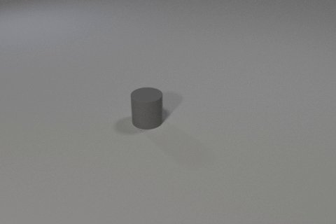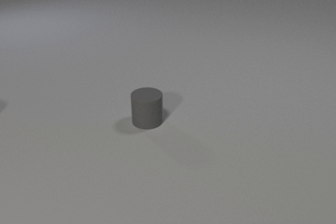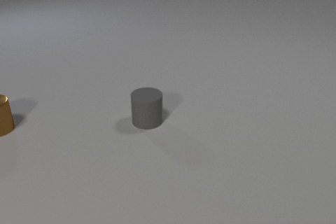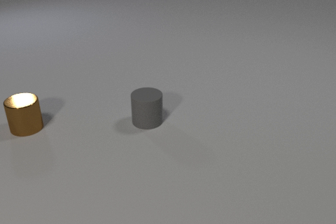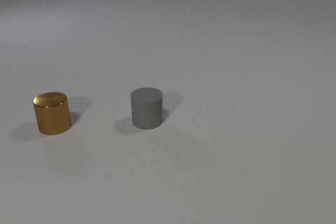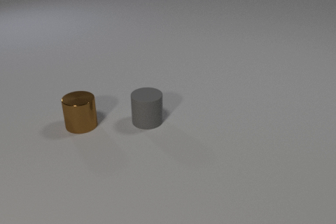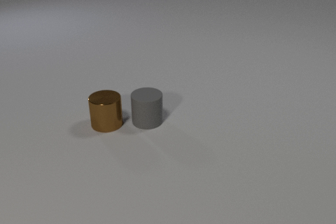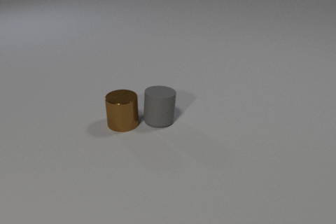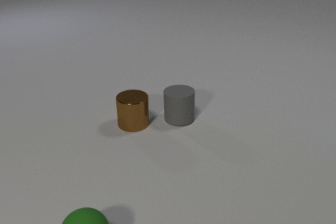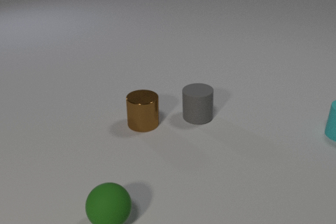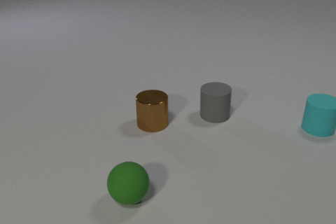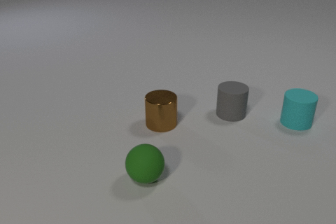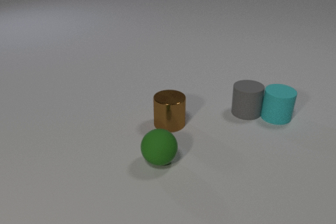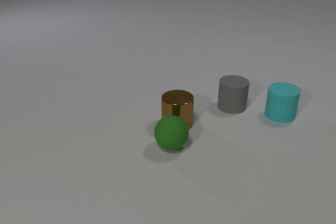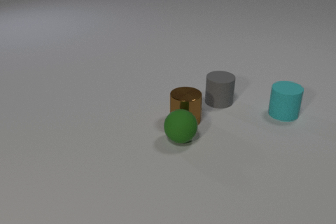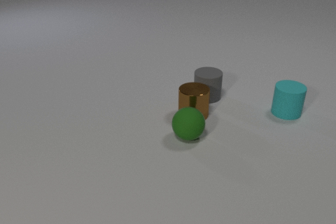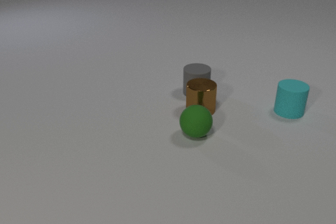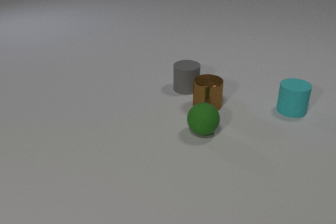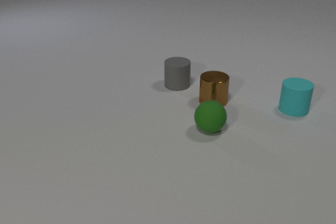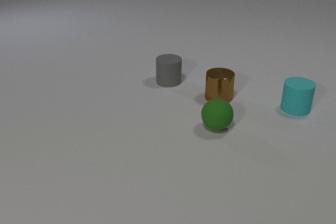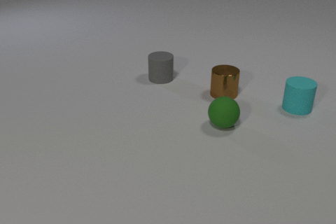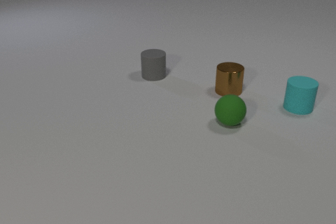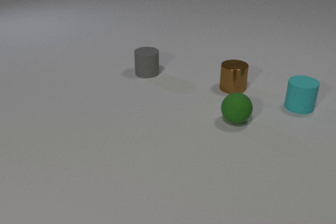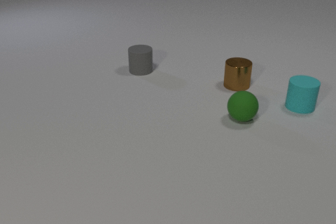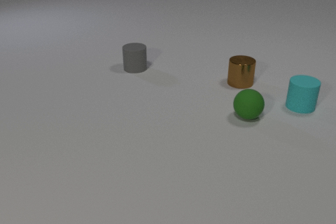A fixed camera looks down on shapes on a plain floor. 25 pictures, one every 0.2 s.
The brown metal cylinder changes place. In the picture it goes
to the right.
The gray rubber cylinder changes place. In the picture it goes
away from the camera.
0.0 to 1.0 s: The brown metal cylinder comes in at the left edge, slides to the right.
1.0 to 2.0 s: The brown metal cylinder slides to the right. The gray rubber cylinder slides to the right. The green rubber sphere comes in at the bottom edge, rolls away from the camera and to the right. The cyan rubber cylinder comes in at the right edge, slides to the left. The brown metal cylinder and the gray rubber cylinder collide.
2.0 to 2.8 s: The brown metal cylinder slides to the right. The gray rubber cylinder slides away from the camera. The green rubber sphere rolls away from the camera and to the right. The cyan rubber cylinder slides to the left and away from the camera. The gray rubber cylinder and the cyan rubber cylinder collide. The brown metal cylinder and the green rubber sphere collide.
2.8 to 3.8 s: The brown metal cylinder slides away from the camera and to the right. The gray rubber cylinder slides to the left and away from the camera. The green rubber sphere rolls to the right and away from the camera. The cyan rubber cylinder slides away from the camera and to the right.
3.8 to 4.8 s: The brown metal cylinder slides away from the camera and to the right. The gray rubber cylinder slides to the left and away from the camera. The green rubber sphere rolls to the right and away from the camera. The cyan rubber cylinder slides away from the camera.
What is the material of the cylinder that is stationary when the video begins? rubber.
What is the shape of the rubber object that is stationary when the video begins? cylinder.
What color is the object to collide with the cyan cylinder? gray.
